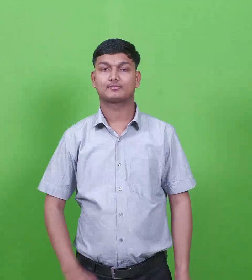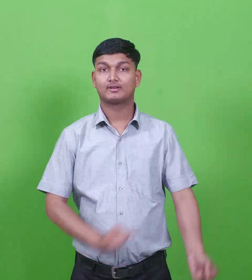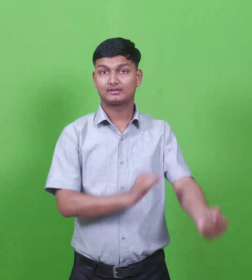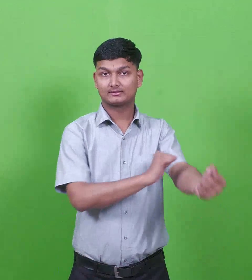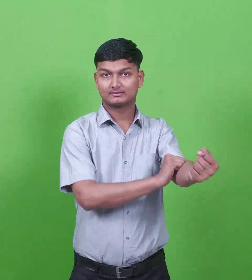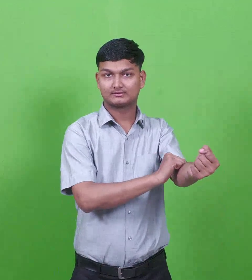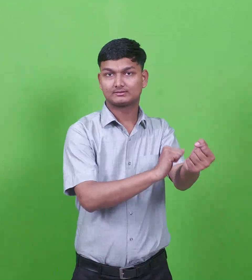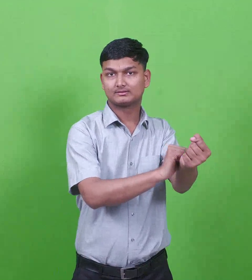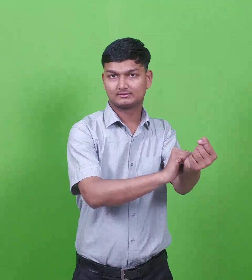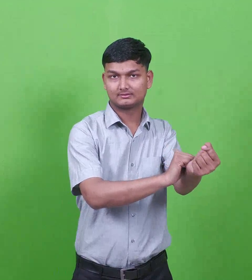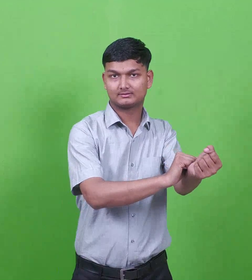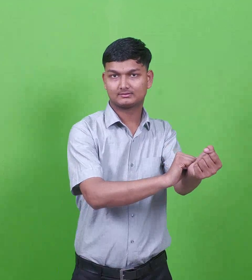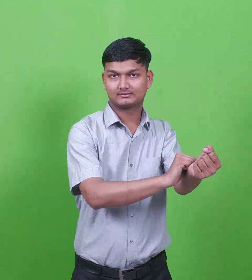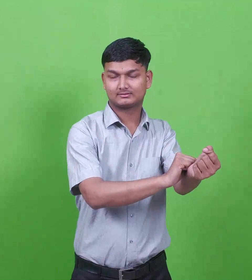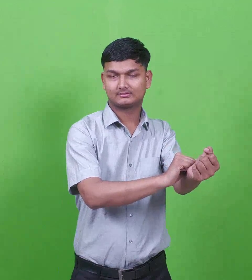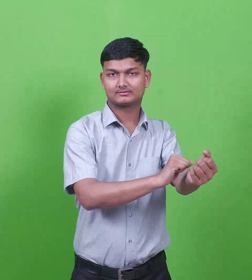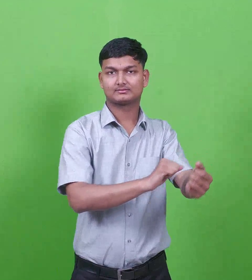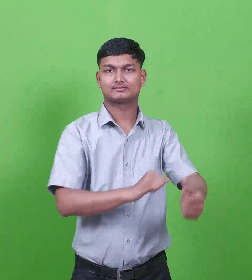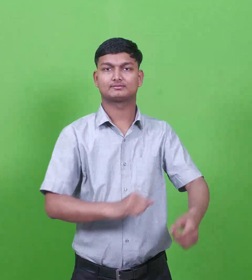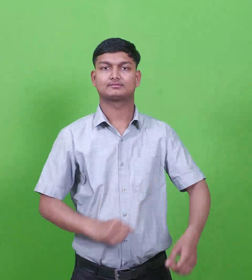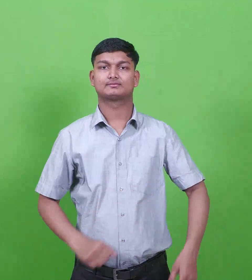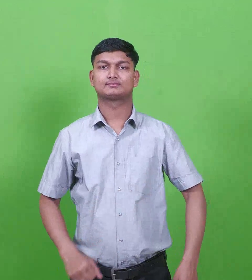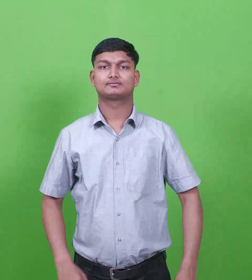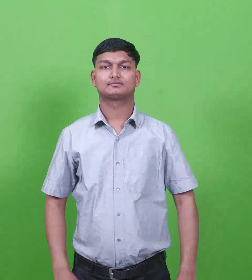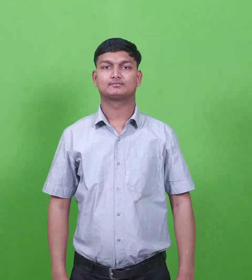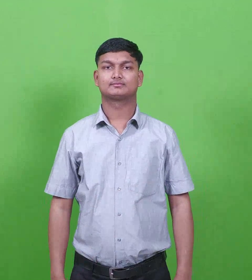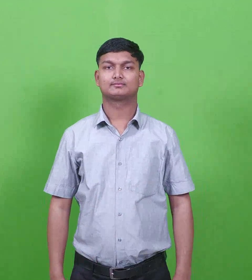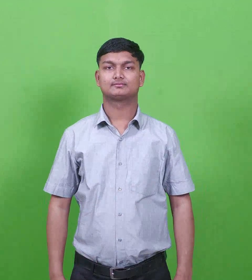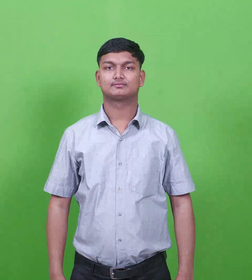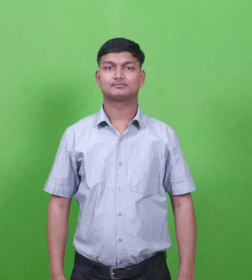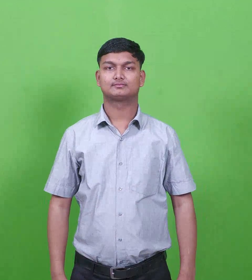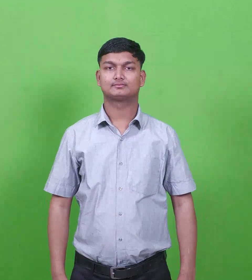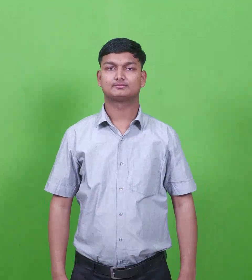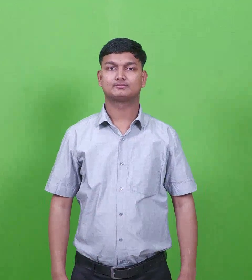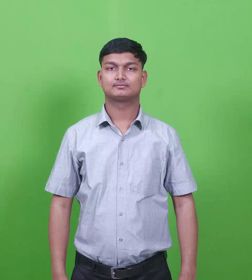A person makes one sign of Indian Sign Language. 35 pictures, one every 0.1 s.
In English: amalek
